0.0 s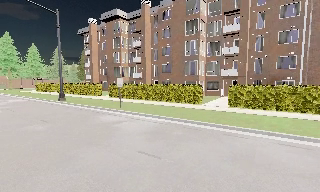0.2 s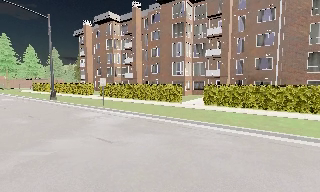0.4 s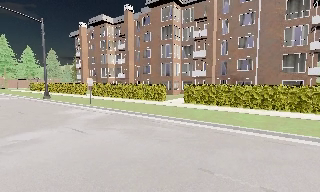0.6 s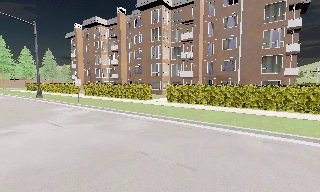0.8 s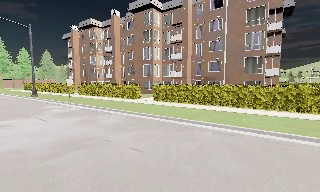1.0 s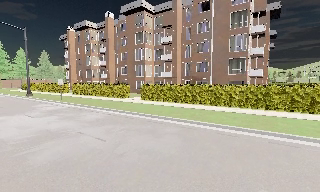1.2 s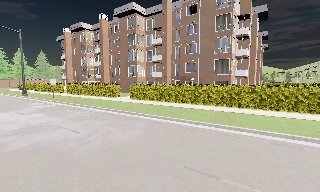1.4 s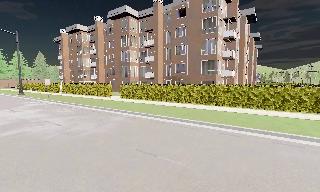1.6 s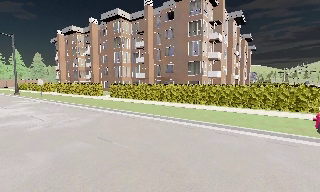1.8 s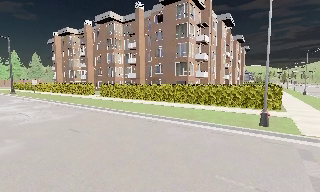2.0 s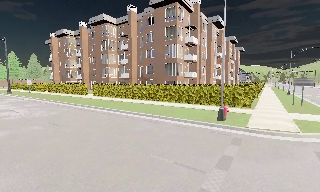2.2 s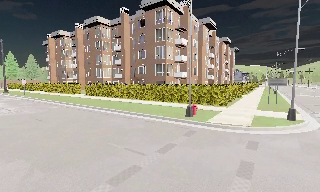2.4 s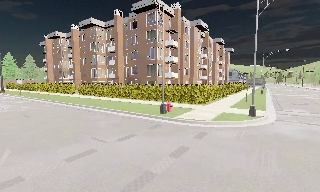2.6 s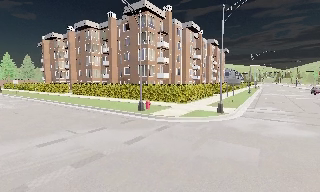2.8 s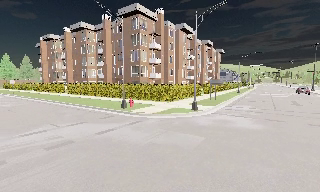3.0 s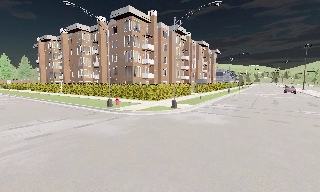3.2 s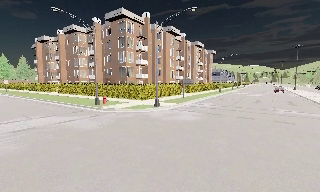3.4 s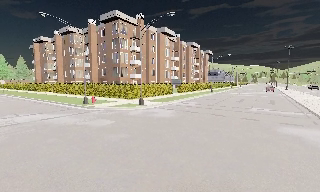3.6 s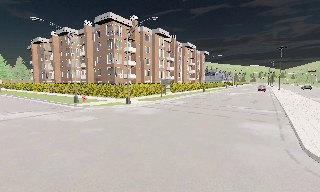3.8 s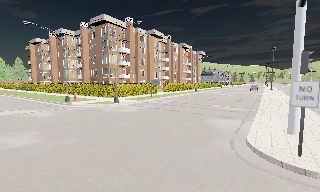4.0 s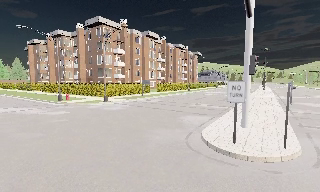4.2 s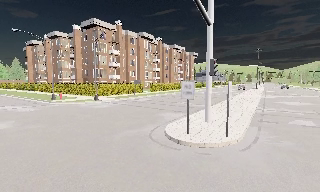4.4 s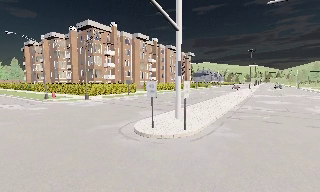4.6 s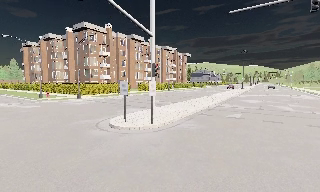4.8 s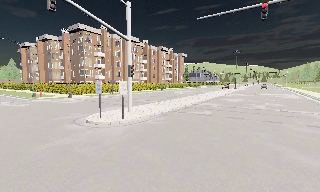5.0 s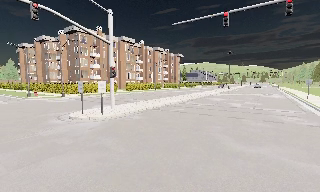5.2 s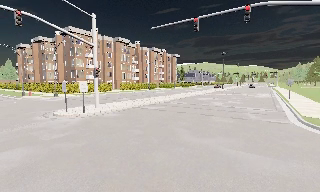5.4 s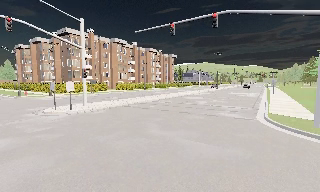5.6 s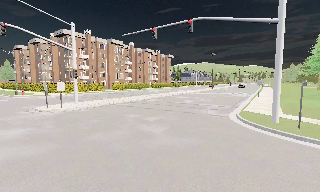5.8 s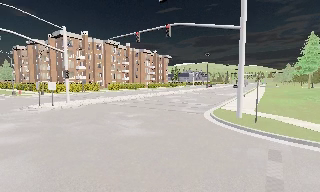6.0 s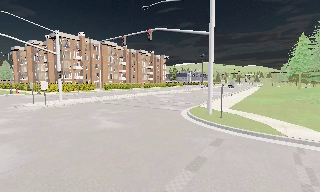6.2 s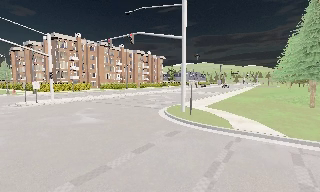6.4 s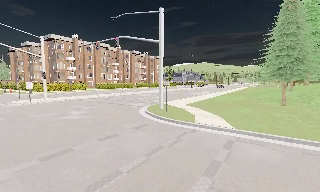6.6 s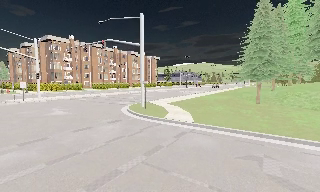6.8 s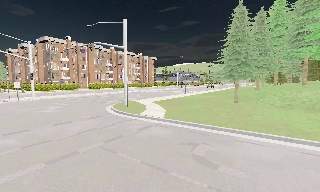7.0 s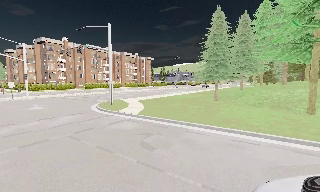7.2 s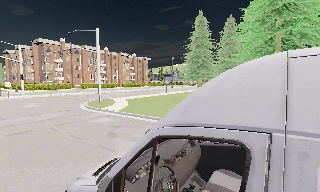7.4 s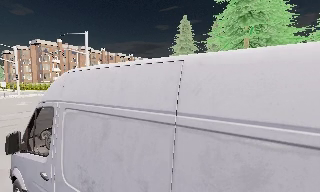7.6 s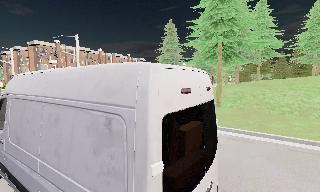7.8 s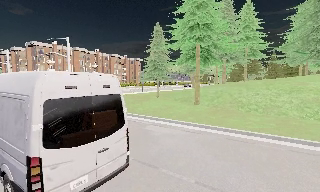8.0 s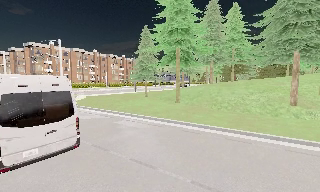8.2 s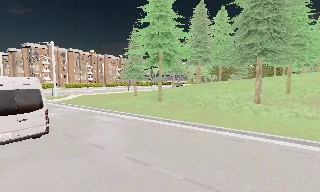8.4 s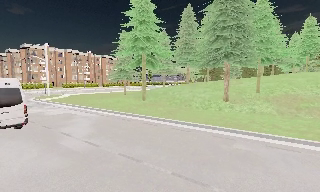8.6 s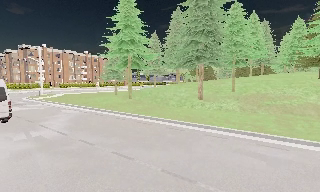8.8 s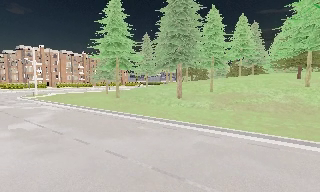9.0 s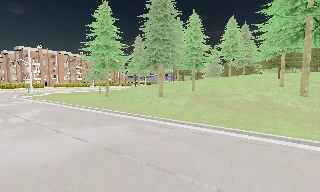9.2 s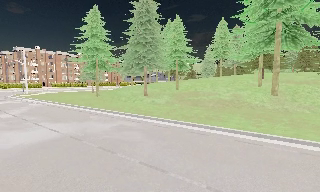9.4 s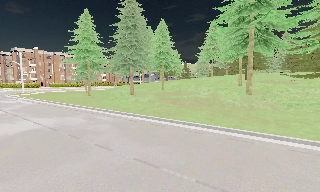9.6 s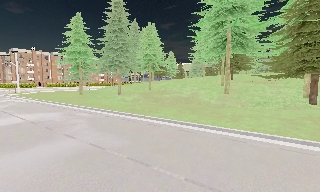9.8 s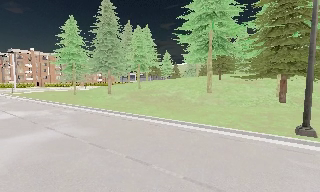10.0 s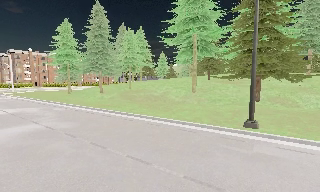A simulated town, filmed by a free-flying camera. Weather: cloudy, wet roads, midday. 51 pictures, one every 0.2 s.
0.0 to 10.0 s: The camera travels to its right and backward, about 100 m, so close, fixed things drift to the left.
The film runs backward here.
